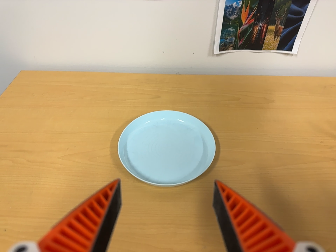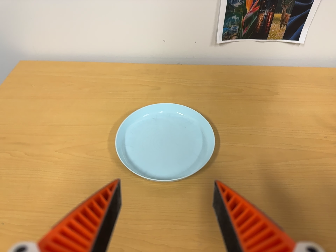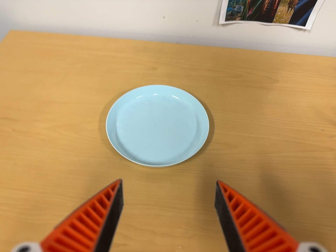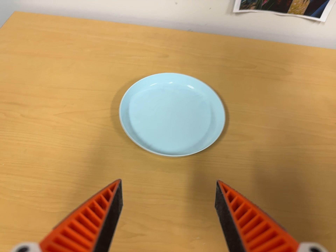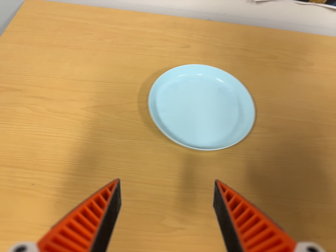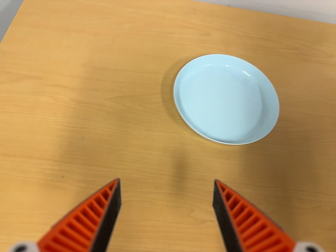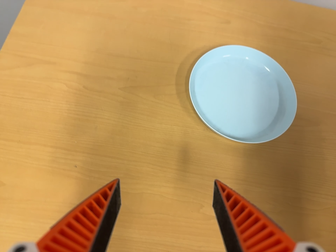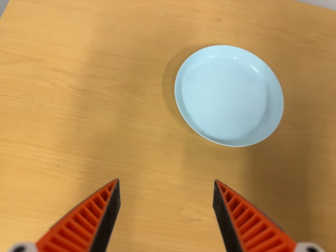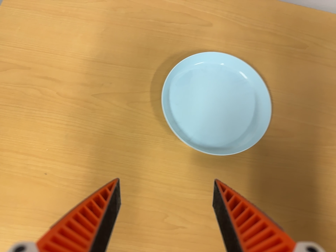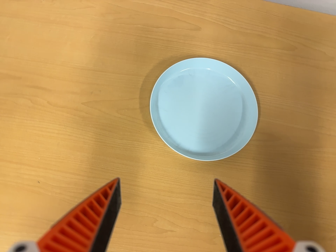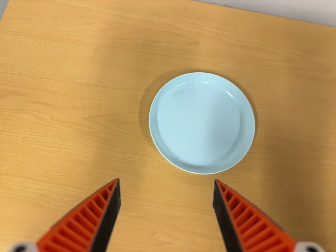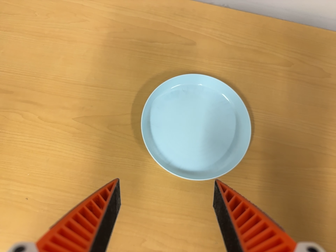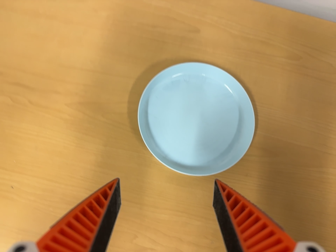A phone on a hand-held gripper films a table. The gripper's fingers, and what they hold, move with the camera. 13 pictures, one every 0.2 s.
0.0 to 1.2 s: The camera travels to its left and toward the top of its view, about 16 cm, so close, fixed things drift to the right. Its aim tips toward the bottom of its view by about 20 degrees, and the scene shifts upward. It rolls about its line of sight by about 10 degrees, and the scene rotates clockwise.
1.2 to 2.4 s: The camera travels to its right and toward the top of its view, about 12 cm, so close, fixed things drift to the left.
The film runs forward here.
